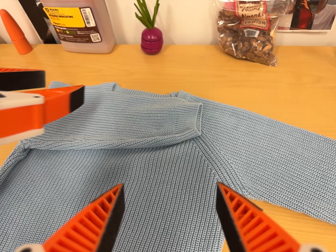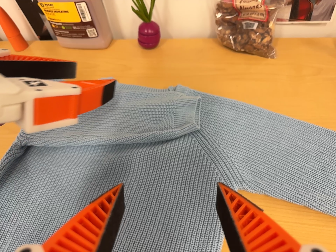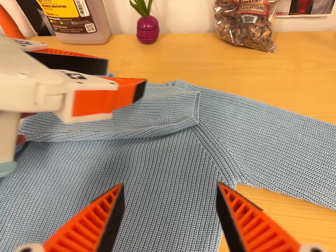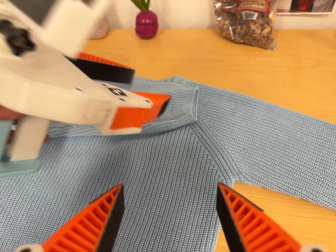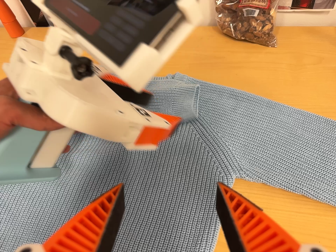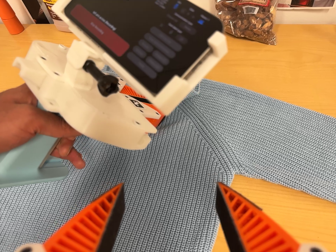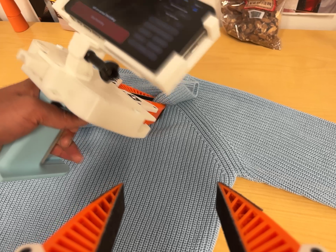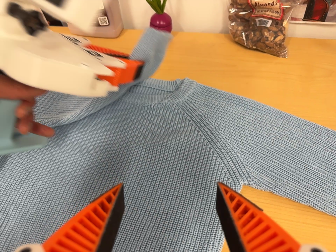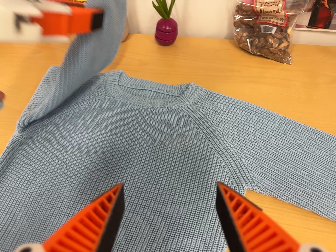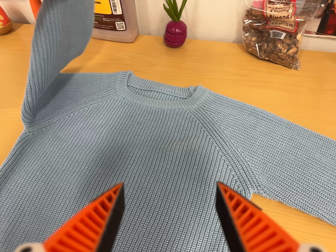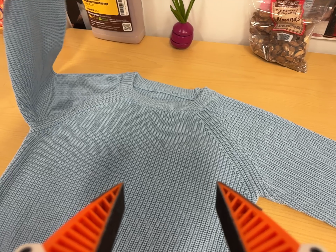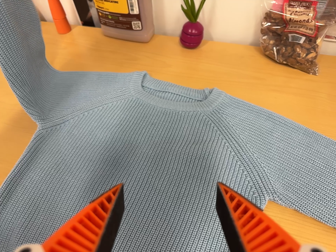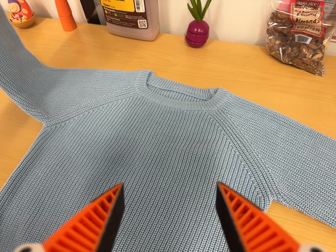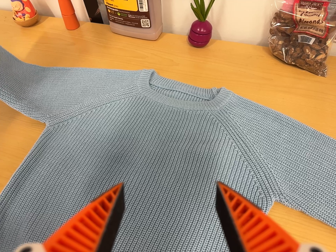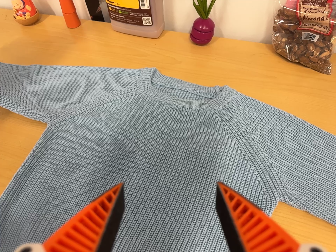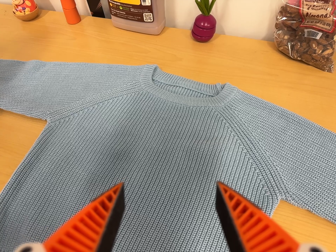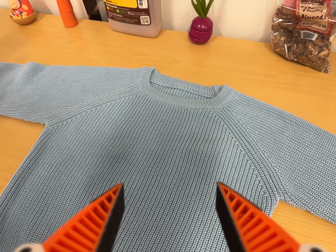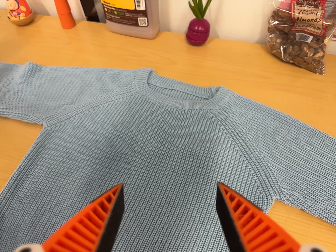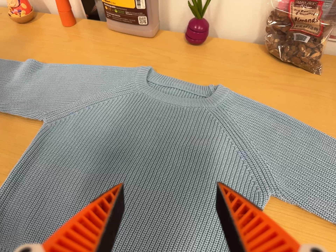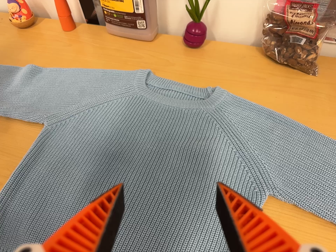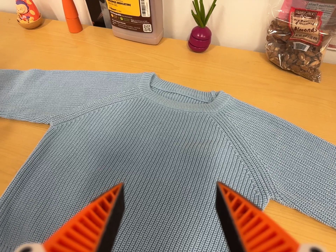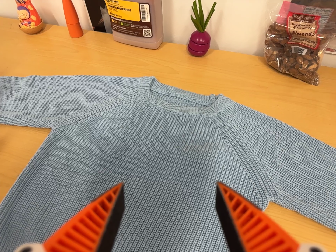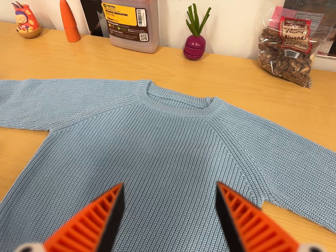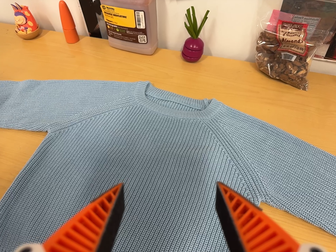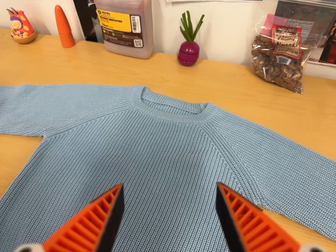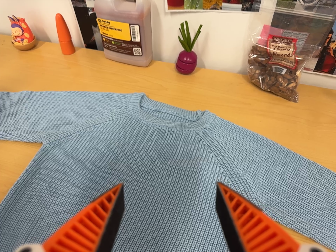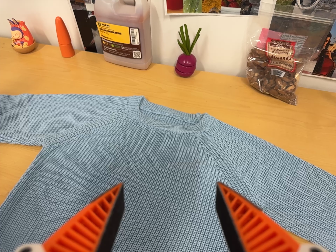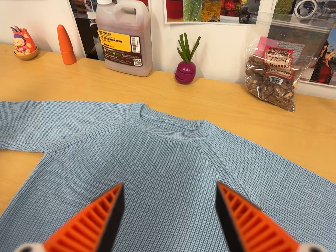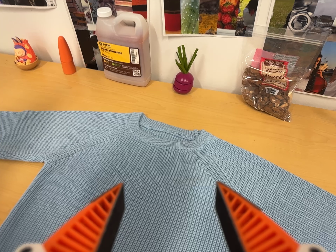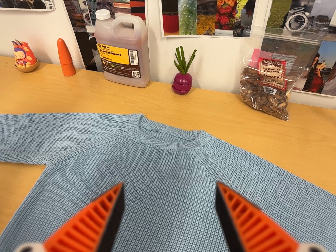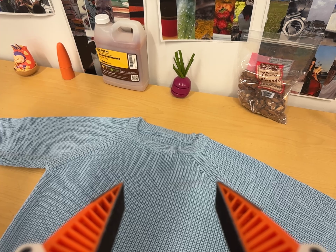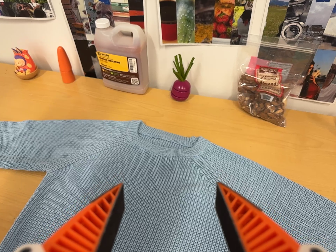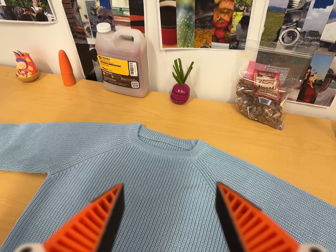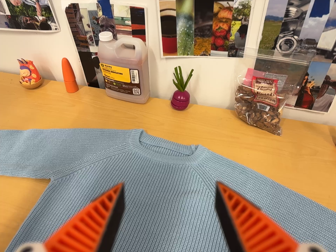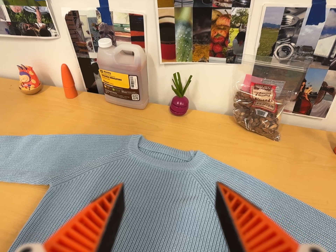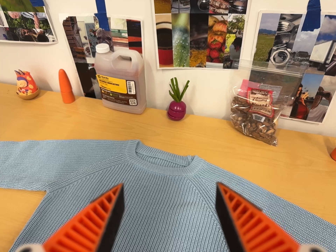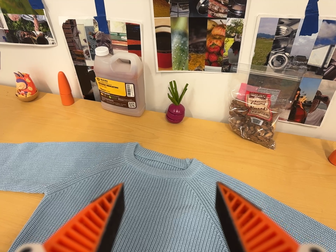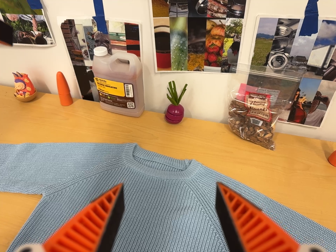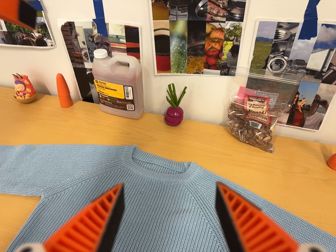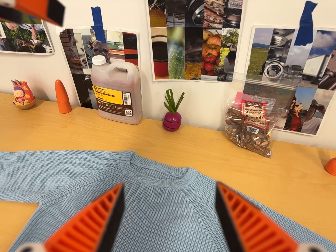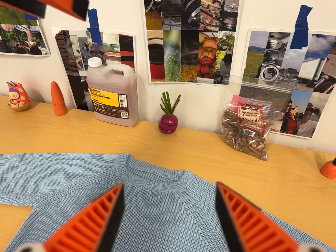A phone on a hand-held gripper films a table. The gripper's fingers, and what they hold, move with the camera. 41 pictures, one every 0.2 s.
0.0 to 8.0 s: The camera travels backward and toward the top of its view, about 12 cm, so what stands in front gets smaller. Its aim tips toward the top of its view by about 10 degrees, and the scene shifts downward. It rolls about its line of sight by about 10 degrees, and the scene rotates clockwise.
The film runs backward here.
